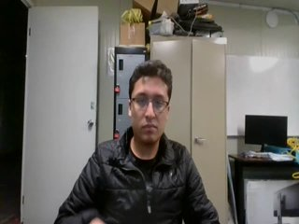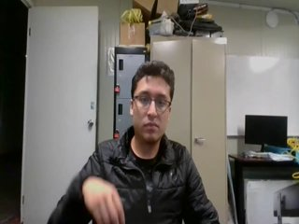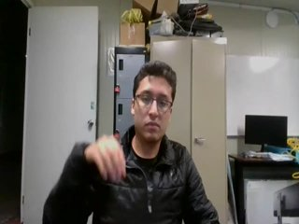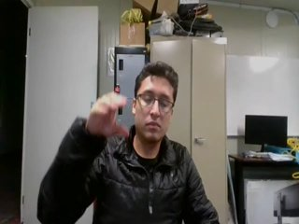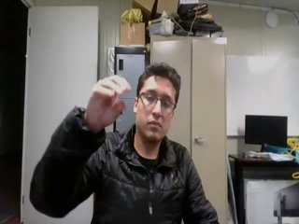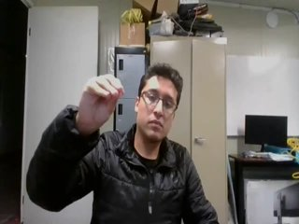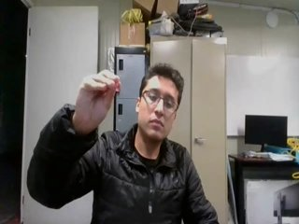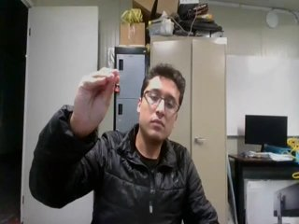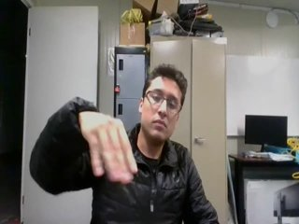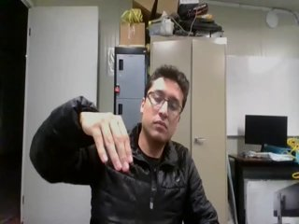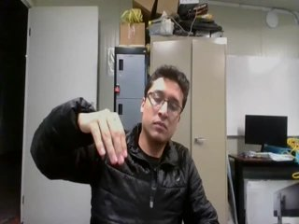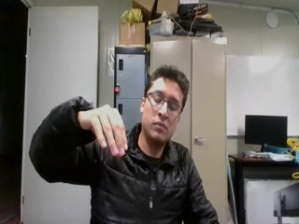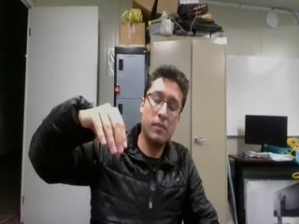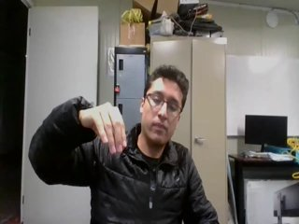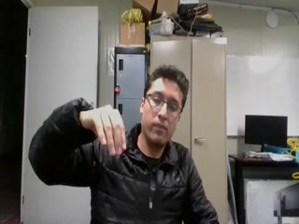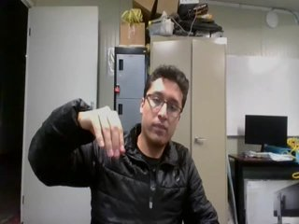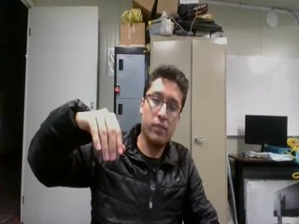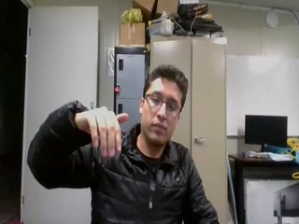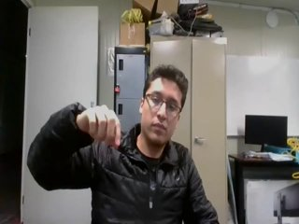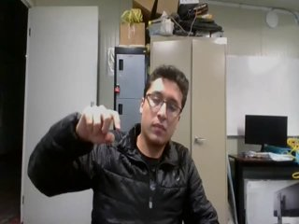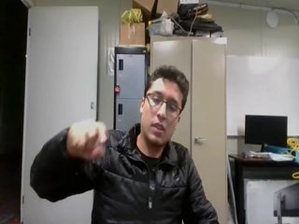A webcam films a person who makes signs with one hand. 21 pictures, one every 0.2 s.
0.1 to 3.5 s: On the screen the hand sweeps downward. The name of the sign: Throw down.
3.6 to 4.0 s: Pointing with one finger.
